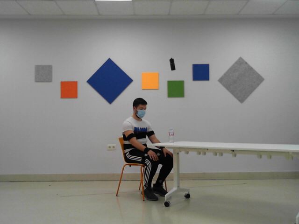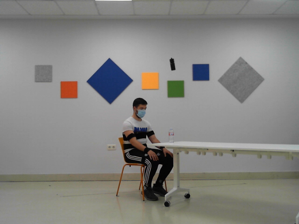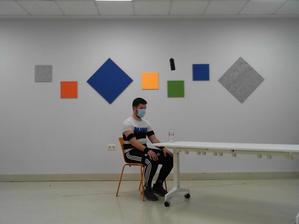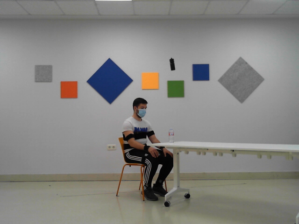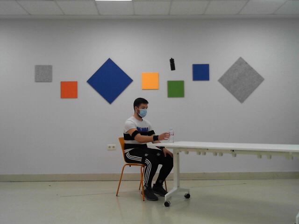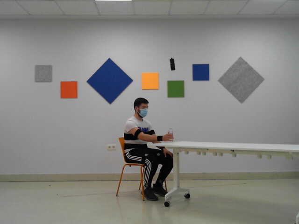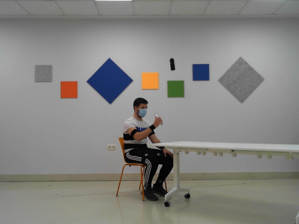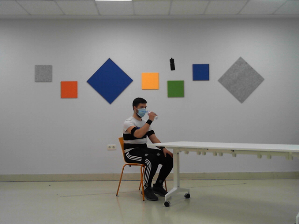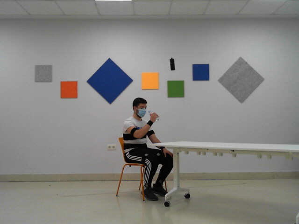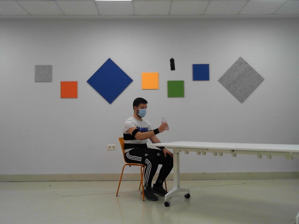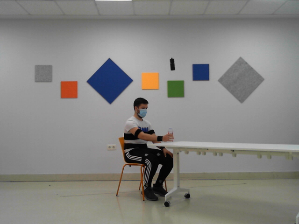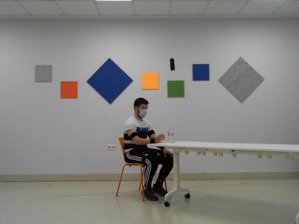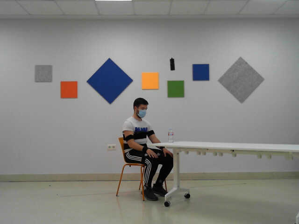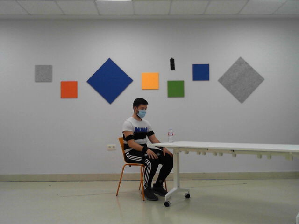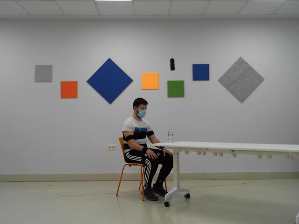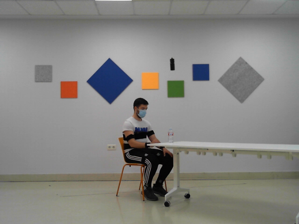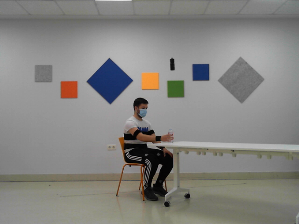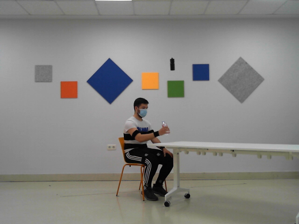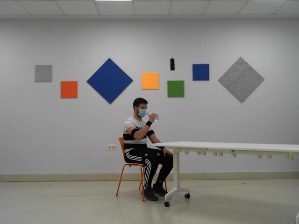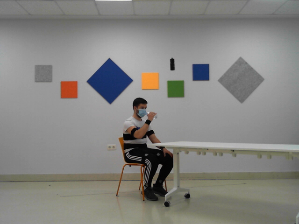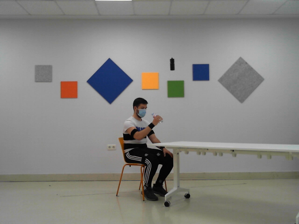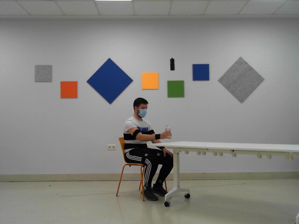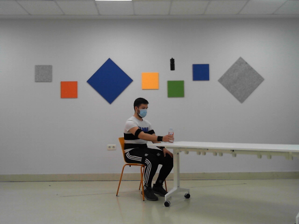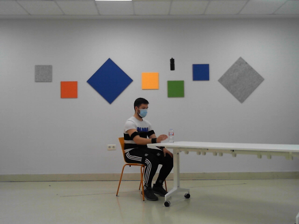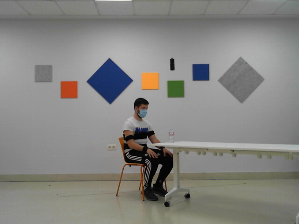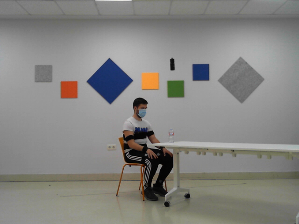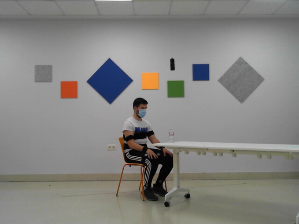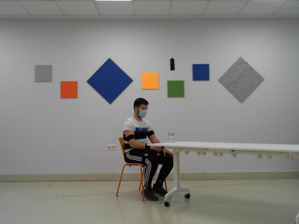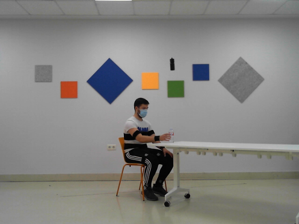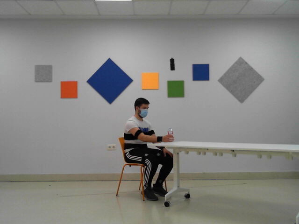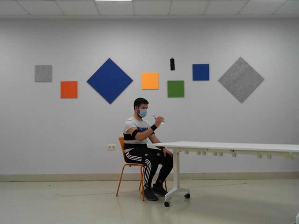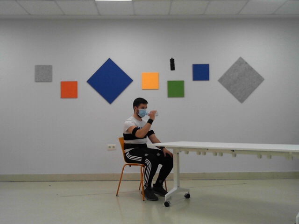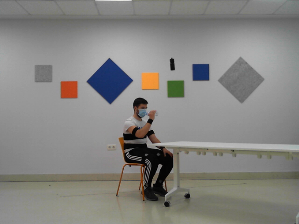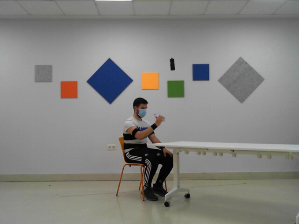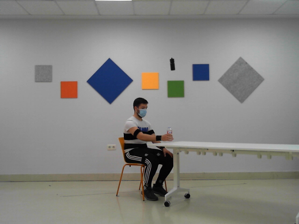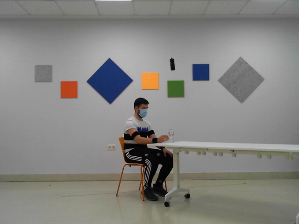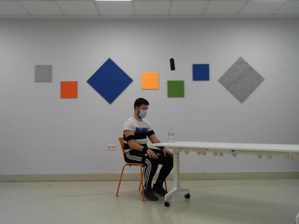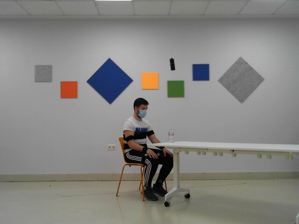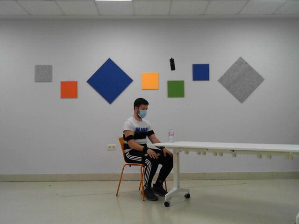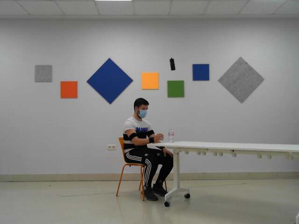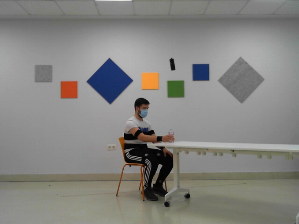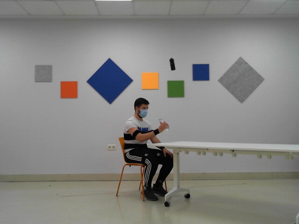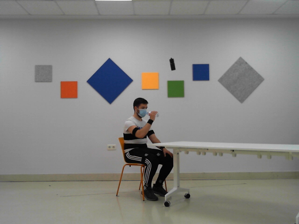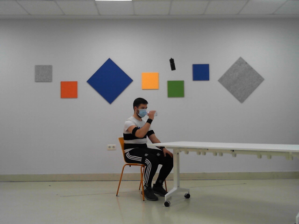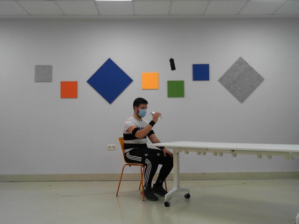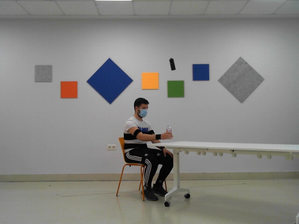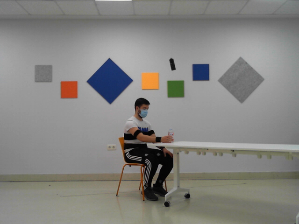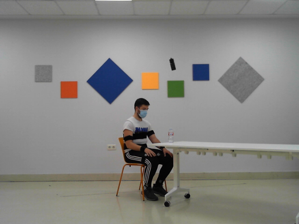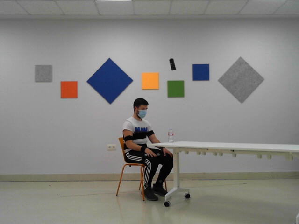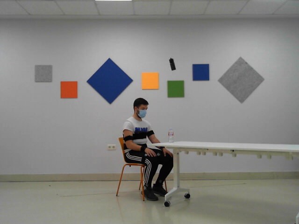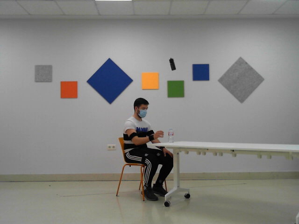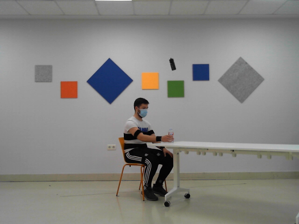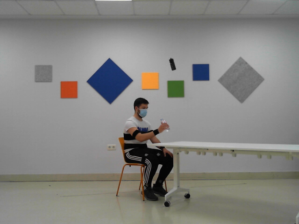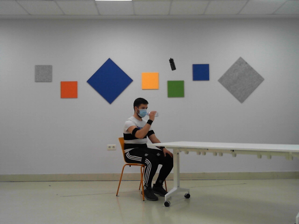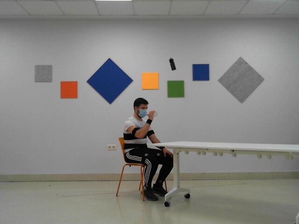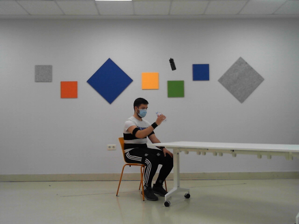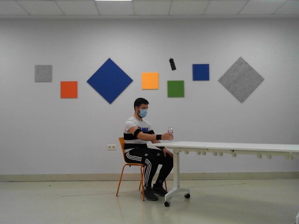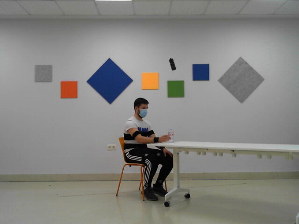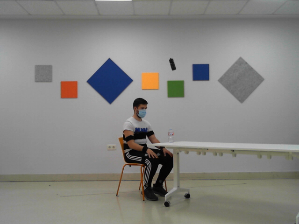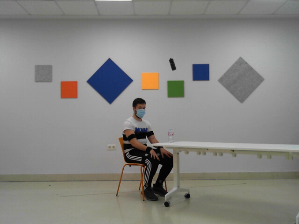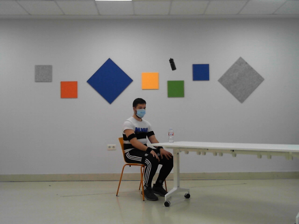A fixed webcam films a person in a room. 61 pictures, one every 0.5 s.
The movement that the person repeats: Drink from a bottle, right hand.
